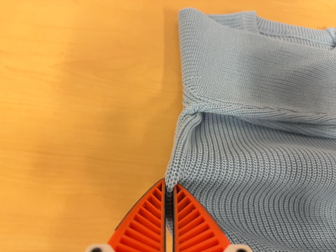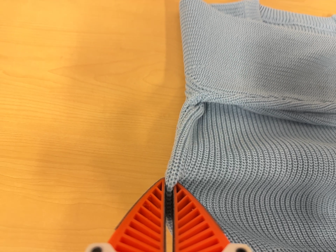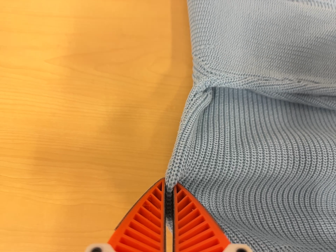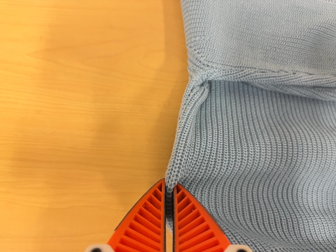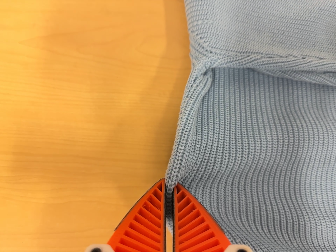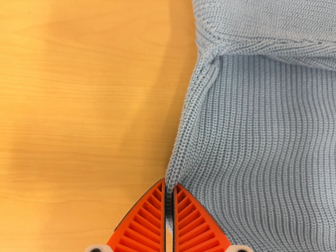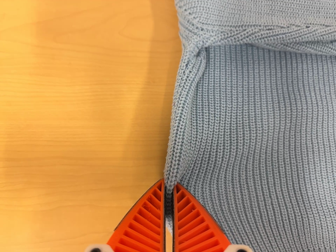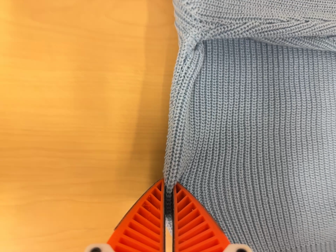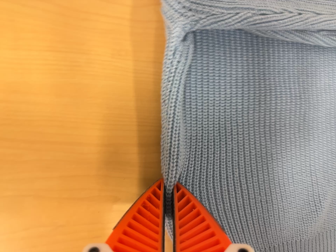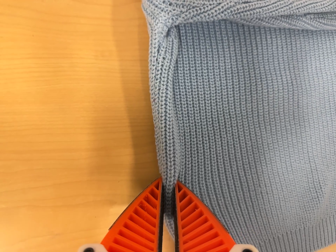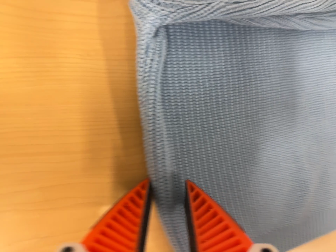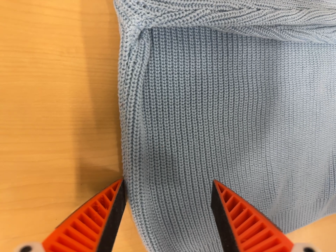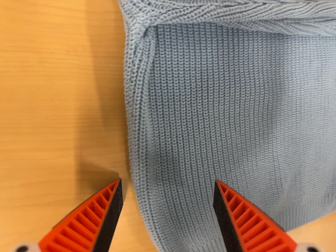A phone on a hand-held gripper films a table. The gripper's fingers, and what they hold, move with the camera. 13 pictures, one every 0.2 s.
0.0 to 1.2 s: The camera travels forward and toward the top of its view, about 10 cm, so what stands in front looms larger. Its aim tips toward the bottom of its view by about 10 degrees.
1.2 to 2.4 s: The camera swings to its right by about 15 degrees, and the scene slides to the left. It travels toward the top of its view, about 6 cm. Its aim tips toward the bottom of its view by about 15 degrees, and the scene shifts upward.
The film runs backward here.
